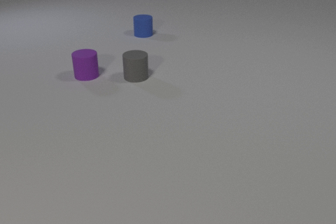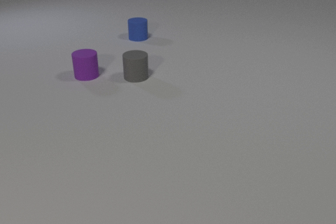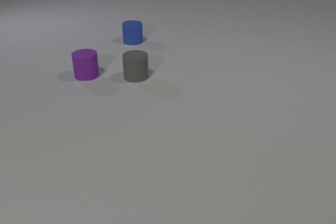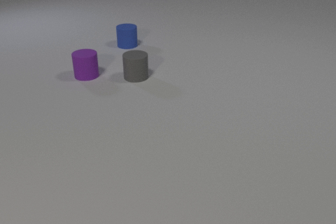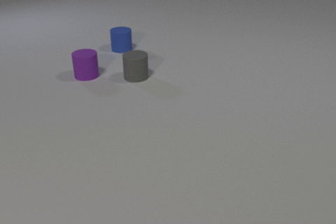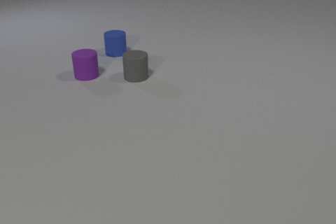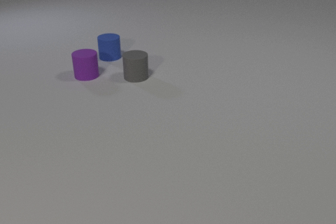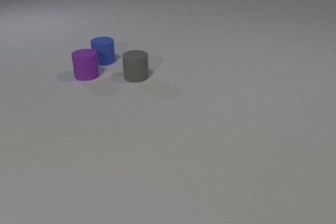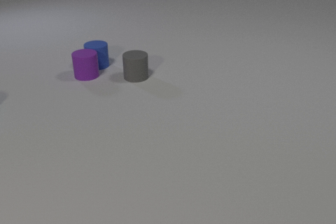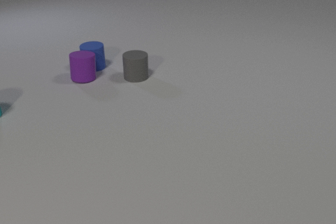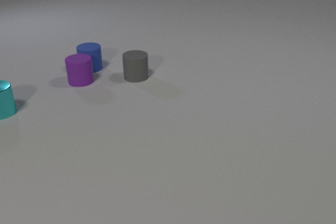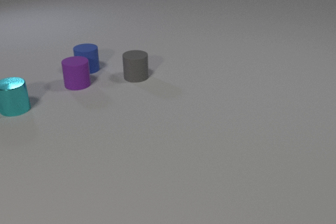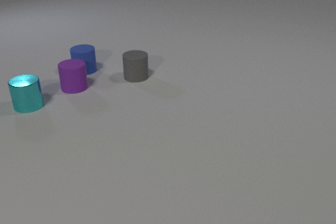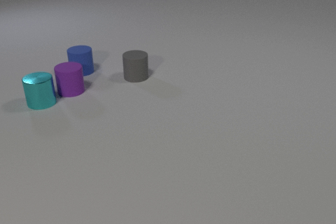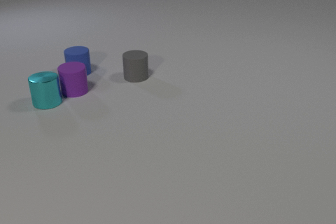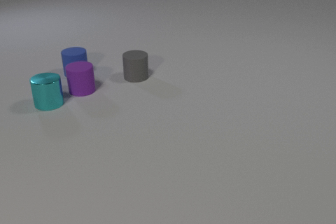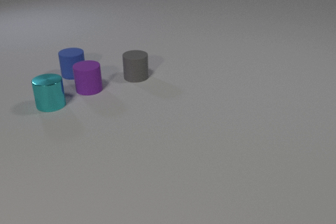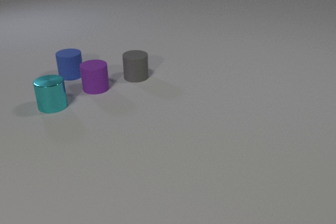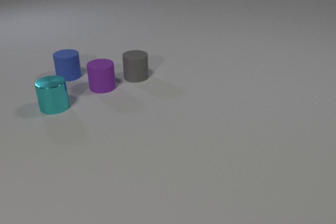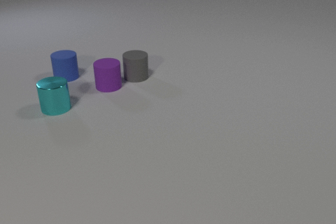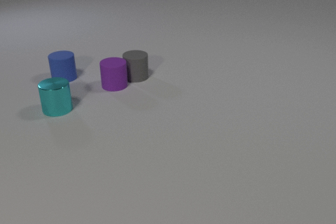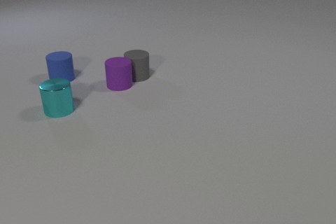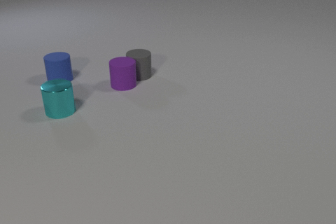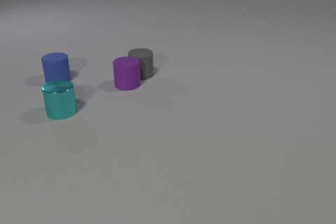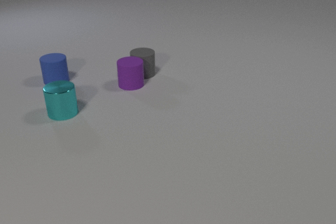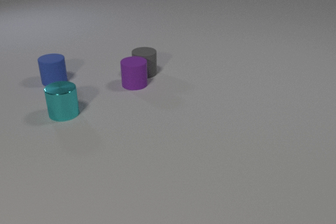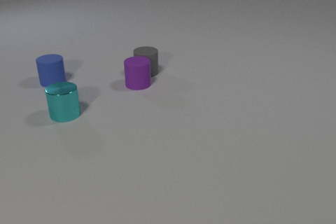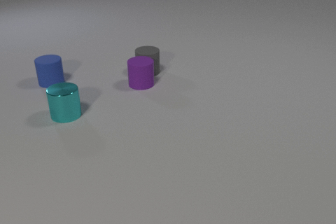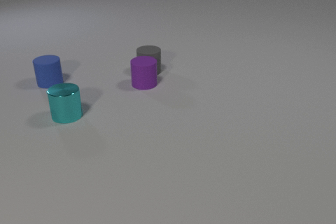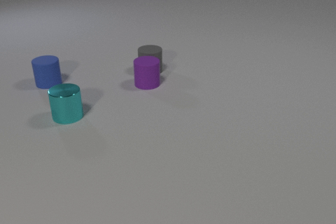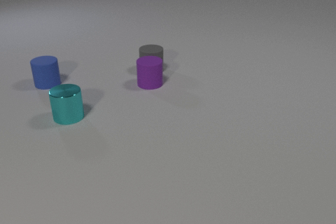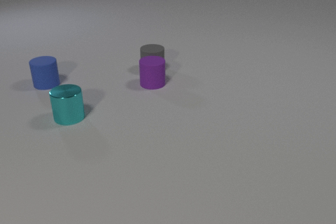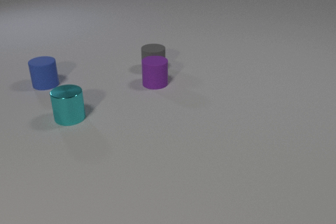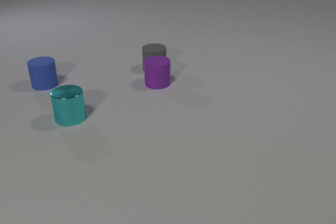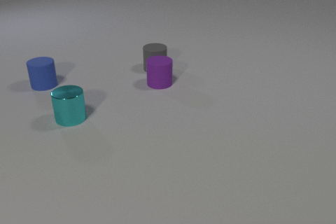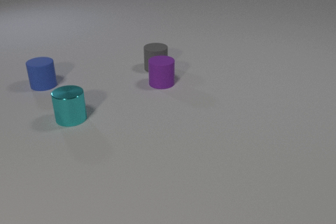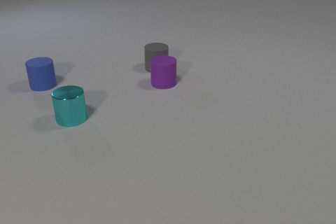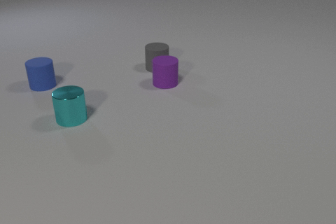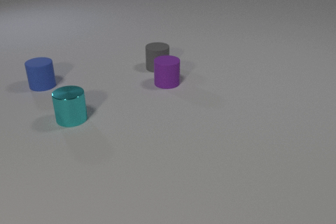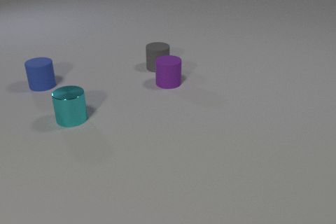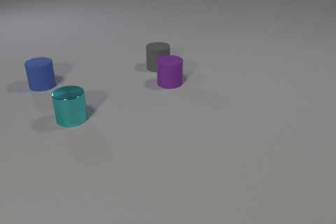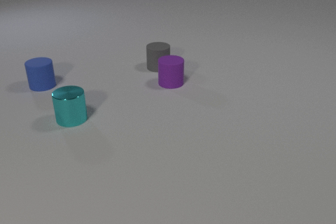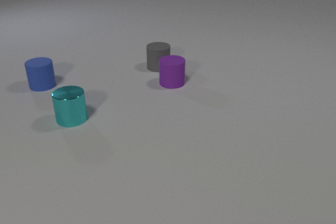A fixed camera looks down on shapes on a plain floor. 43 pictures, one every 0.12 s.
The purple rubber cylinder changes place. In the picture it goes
to the right.
The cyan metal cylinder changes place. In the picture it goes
to the right.
0.00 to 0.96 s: The blue rubber cylinder slides toward the camera and to the left.
0.96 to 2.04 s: The blue rubber cylinder slides to the left and toward the camera. The purple rubber cylinder slides toward the camera. The cyan metal cylinder comes in at the left edge, slides to the right. The blue rubber cylinder and the purple rubber cylinder collide. The purple rubber cylinder and the cyan metal cylinder collide.
2.04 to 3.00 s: The blue rubber cylinder slides to the left and toward the camera. The purple rubber cylinder slides to the right. The cyan metal cylinder slides toward the camera and to the right. The gray rubber cylinder slides to the right and away from the camera. The purple rubber cylinder and the gray rubber cylinder collide.
3.00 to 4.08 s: The blue rubber cylinder slides to the left and toward the camera. The purple rubber cylinder slides to the right. The cyan metal cylinder slides toward the camera and to the right. The gray rubber cylinder slides away from the camera and to the right.
4.08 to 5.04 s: The purple rubber cylinder slides to the right.
How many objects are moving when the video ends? 1.
What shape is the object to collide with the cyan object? cylinder.
What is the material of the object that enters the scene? metal.
